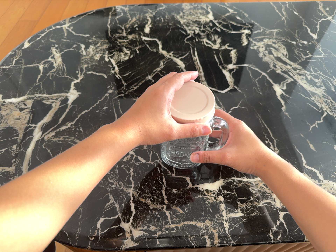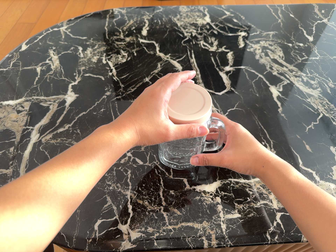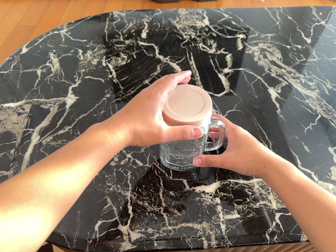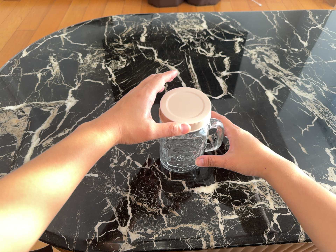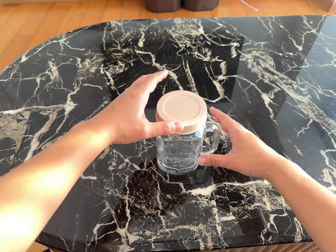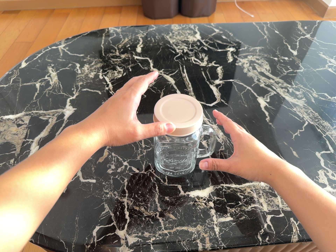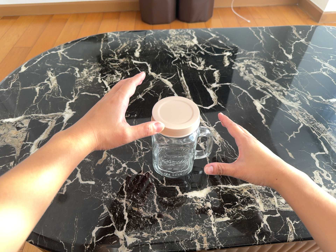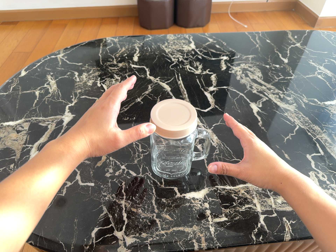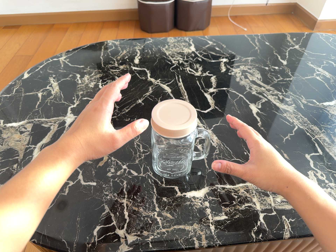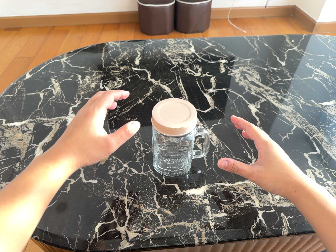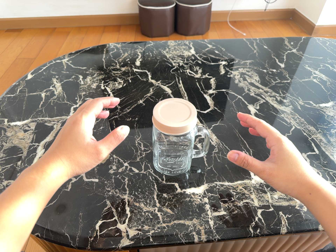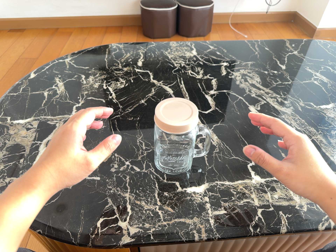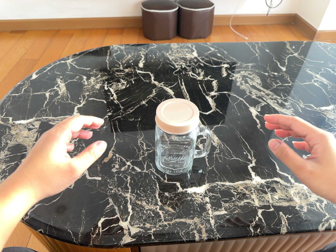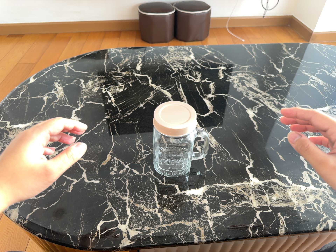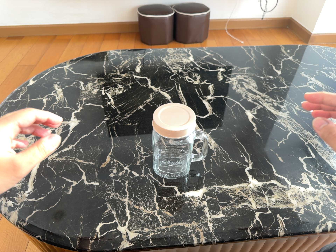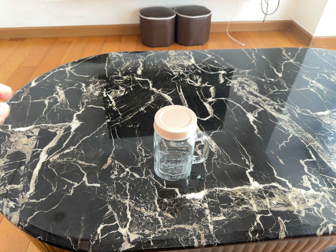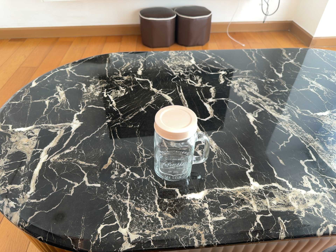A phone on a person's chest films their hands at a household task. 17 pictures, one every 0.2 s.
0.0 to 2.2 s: The camera travels backward, about 8 cm, so what stands in front gets smaller. Its aim tips toward the top of its view by about 10 degrees.
2.2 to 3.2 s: The camera keeps its place and its aim.
The film runs backward here.
